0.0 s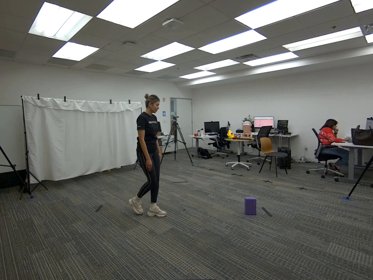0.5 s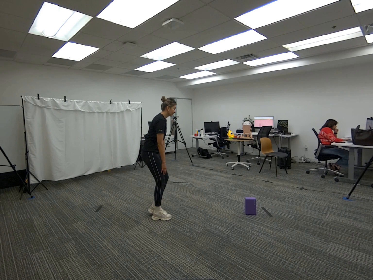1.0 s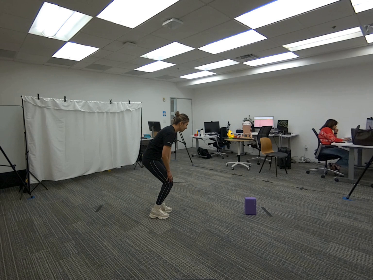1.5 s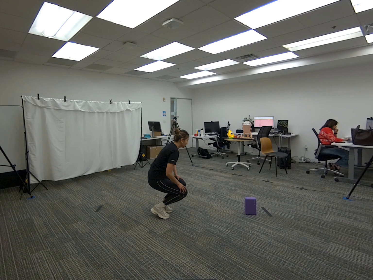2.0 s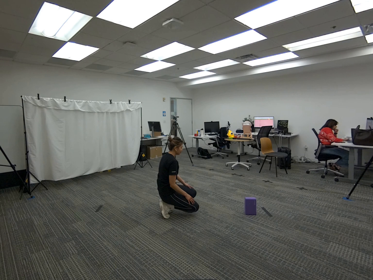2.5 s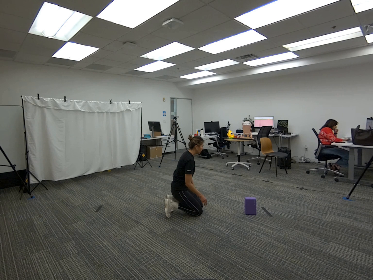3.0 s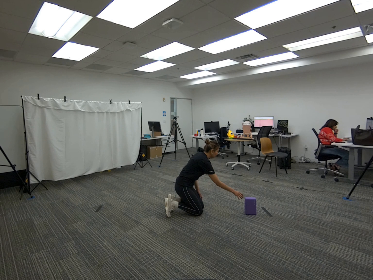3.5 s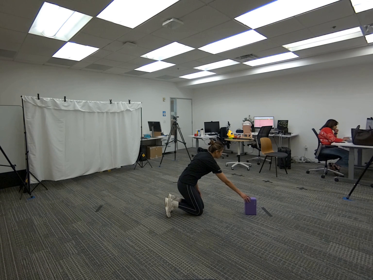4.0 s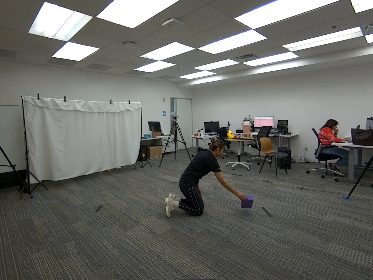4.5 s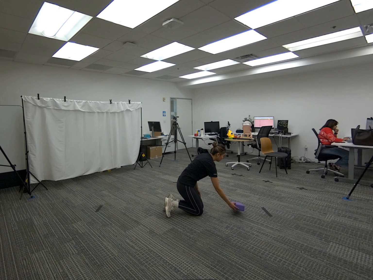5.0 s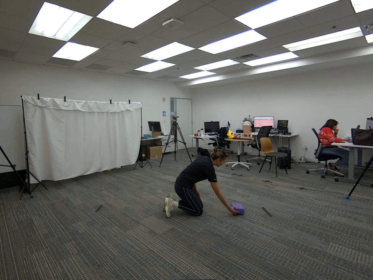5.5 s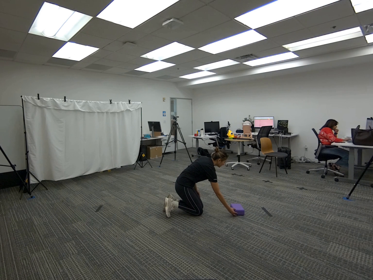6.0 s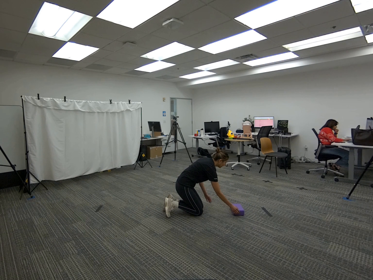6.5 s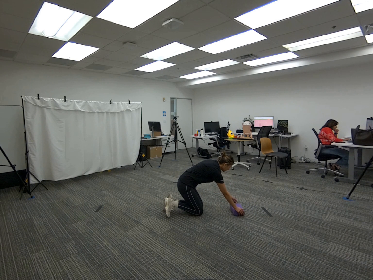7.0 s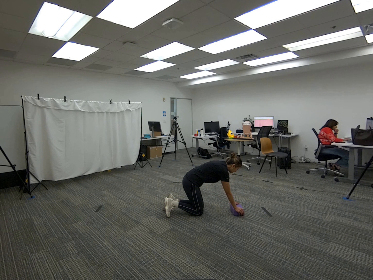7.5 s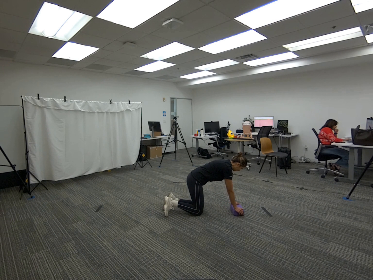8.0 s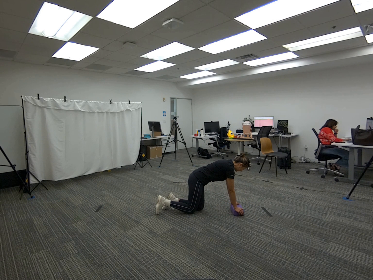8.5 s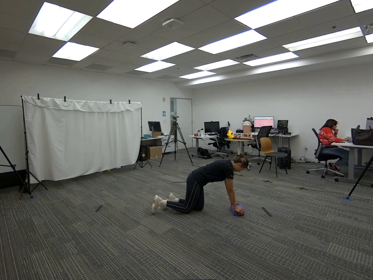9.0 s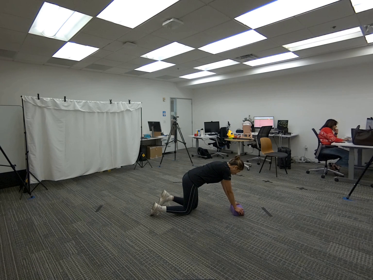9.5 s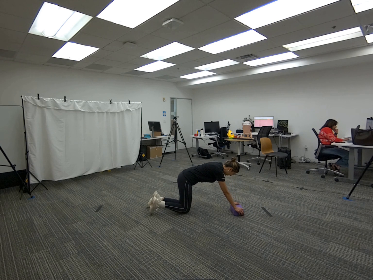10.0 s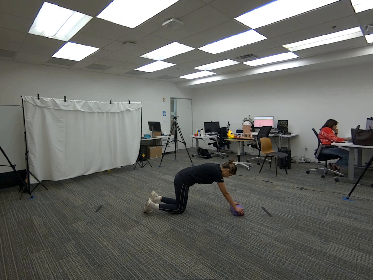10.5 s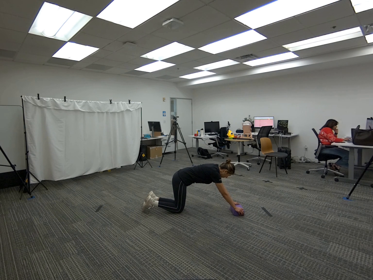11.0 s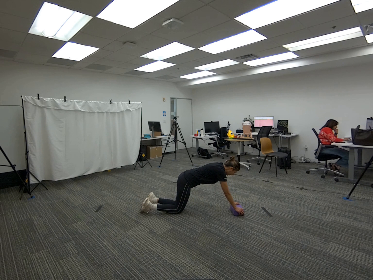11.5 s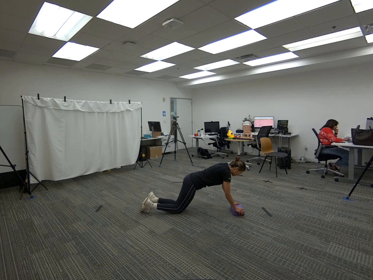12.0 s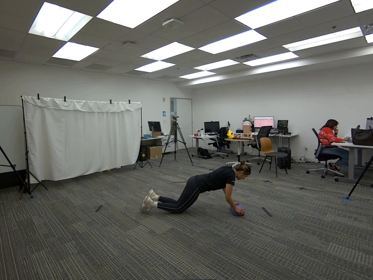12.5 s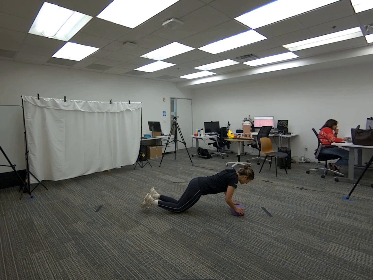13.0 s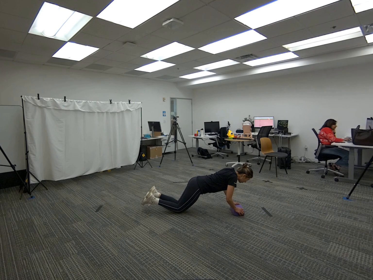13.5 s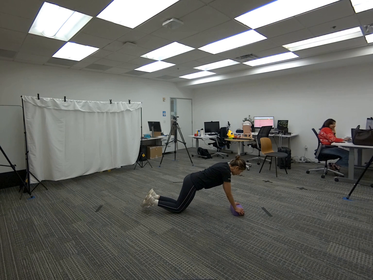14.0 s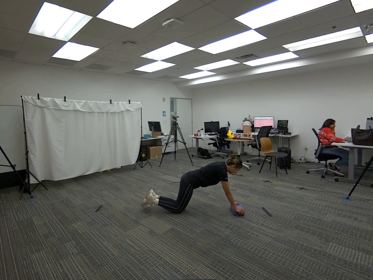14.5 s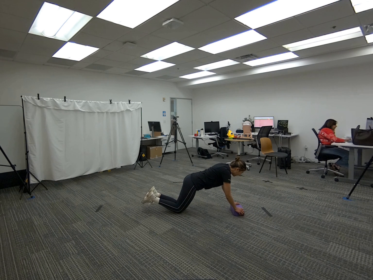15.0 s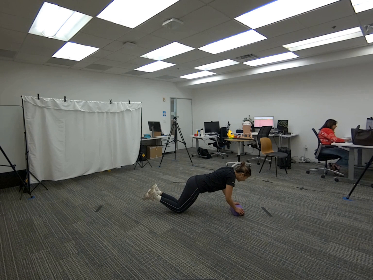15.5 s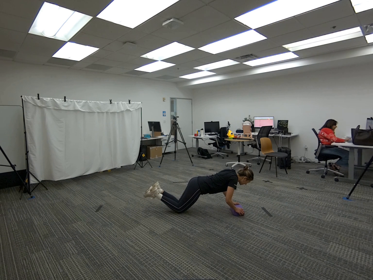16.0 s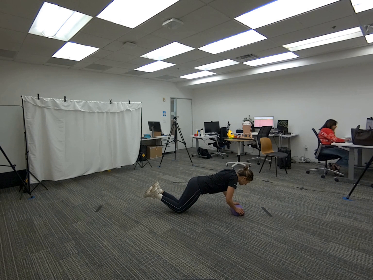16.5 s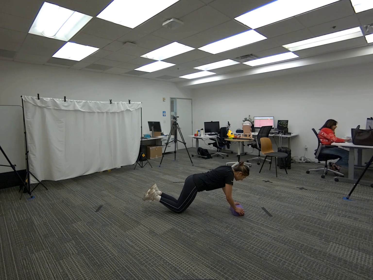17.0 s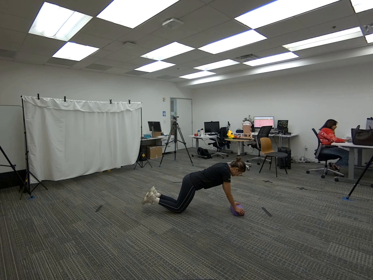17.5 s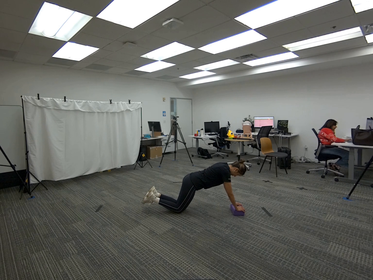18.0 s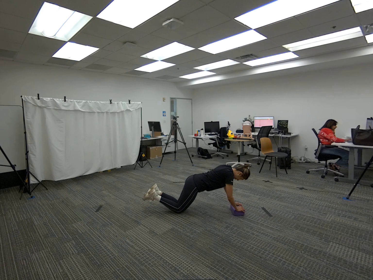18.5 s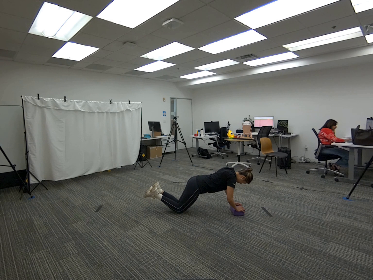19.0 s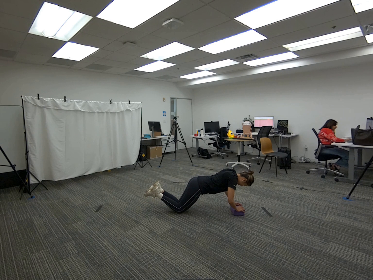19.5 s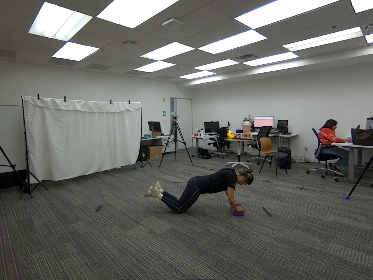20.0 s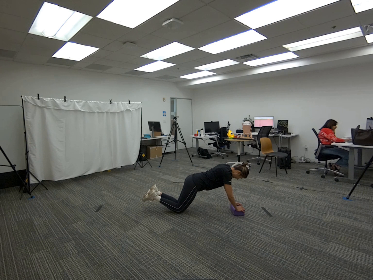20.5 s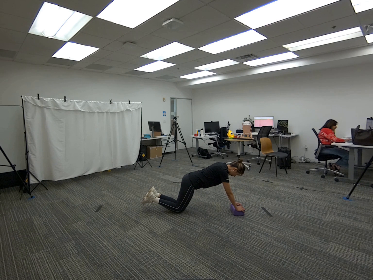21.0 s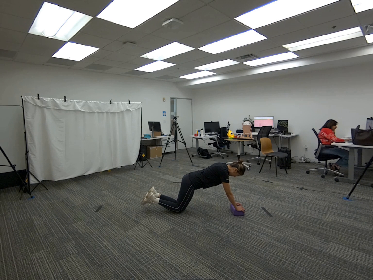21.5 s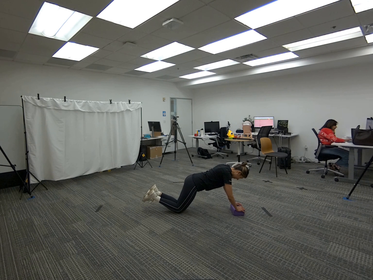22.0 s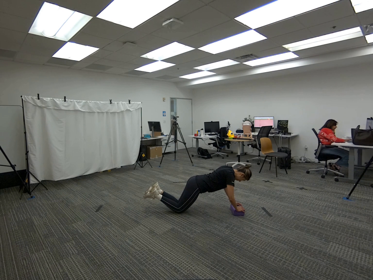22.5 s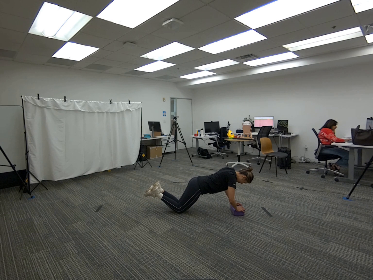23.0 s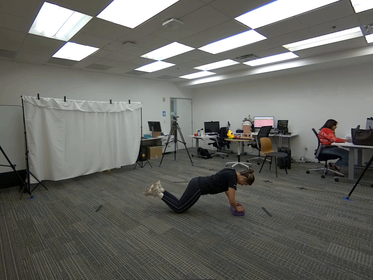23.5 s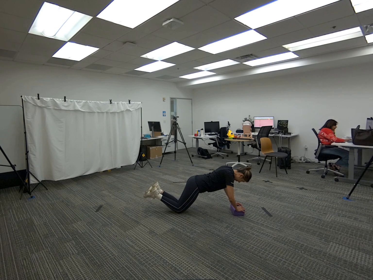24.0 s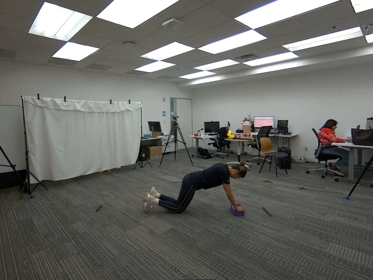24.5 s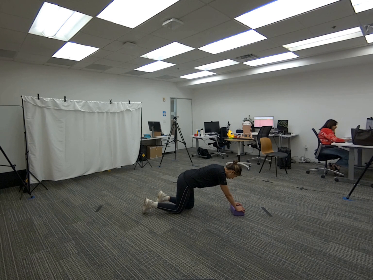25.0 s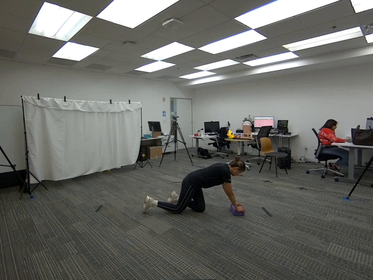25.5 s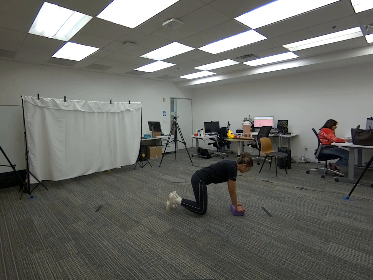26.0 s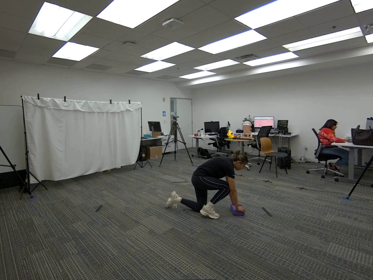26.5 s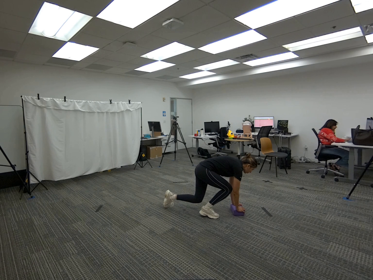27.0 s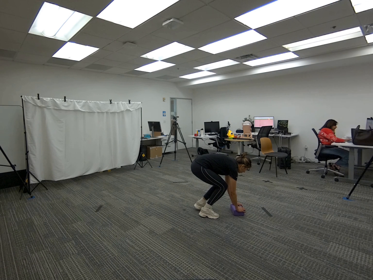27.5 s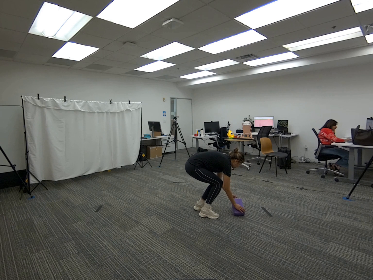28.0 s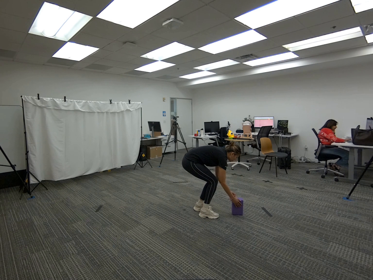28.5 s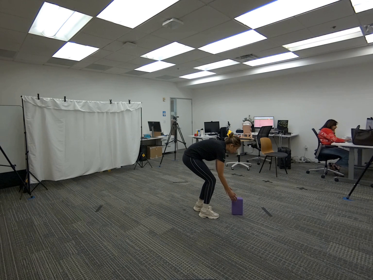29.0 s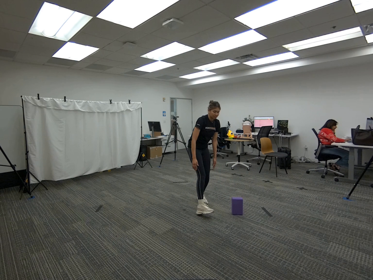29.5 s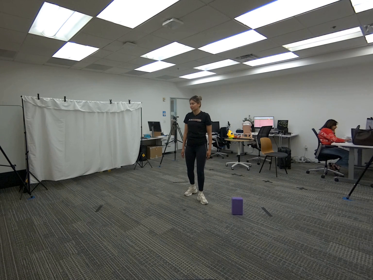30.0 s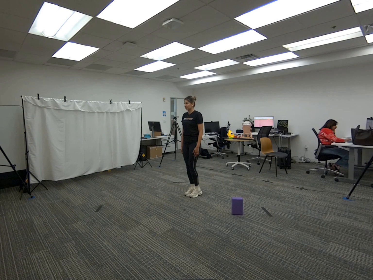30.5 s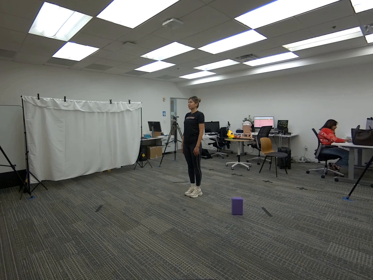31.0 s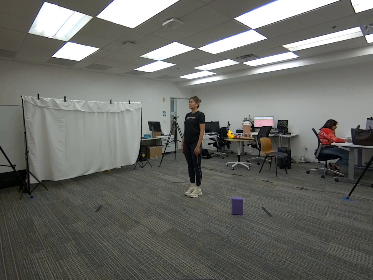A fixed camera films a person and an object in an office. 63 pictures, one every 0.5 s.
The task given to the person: Walk over to the yoga block and use the yoga block as support as you perform a few push ups. Stand up when complete.
